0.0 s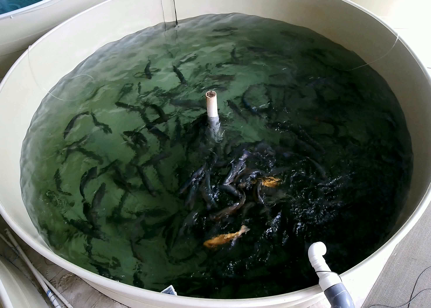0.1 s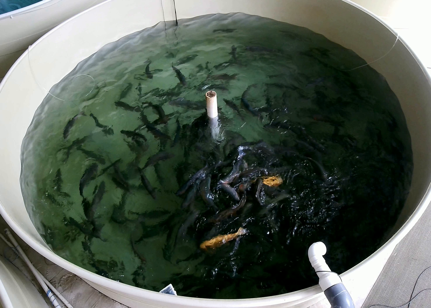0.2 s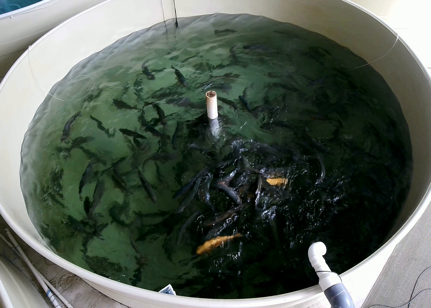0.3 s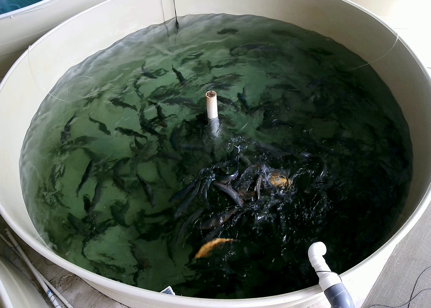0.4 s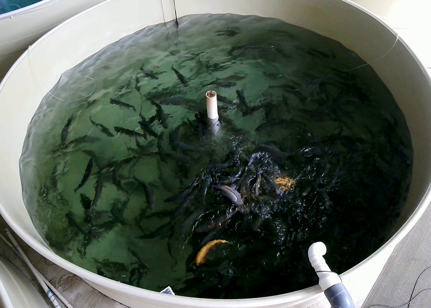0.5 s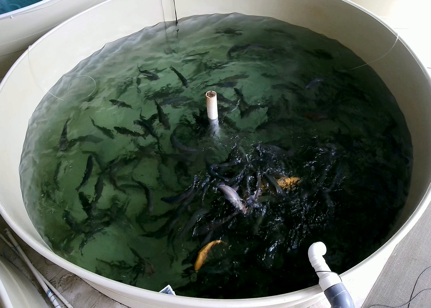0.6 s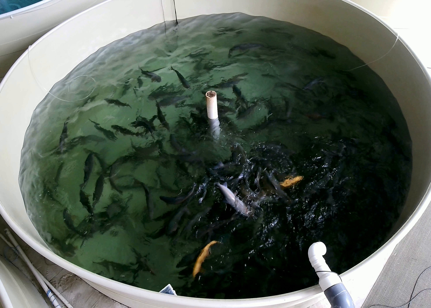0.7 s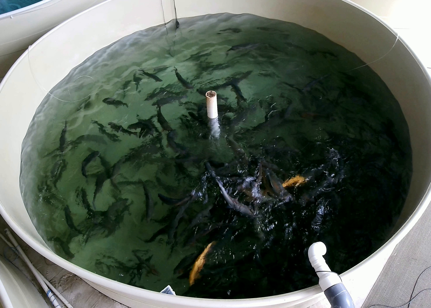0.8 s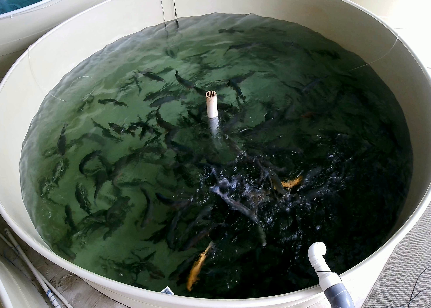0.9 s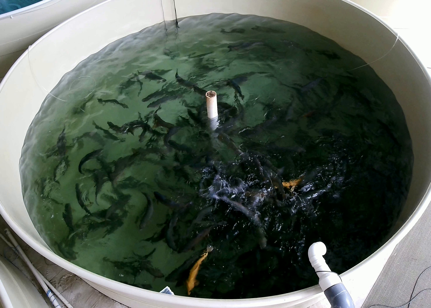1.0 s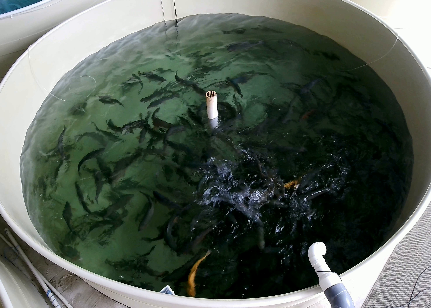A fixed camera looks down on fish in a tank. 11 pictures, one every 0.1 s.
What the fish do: Weak feeding.
